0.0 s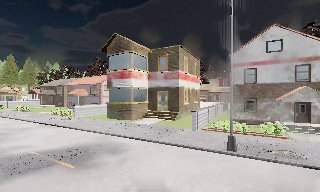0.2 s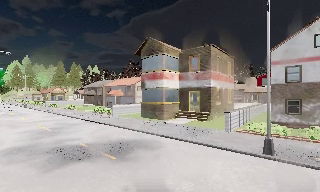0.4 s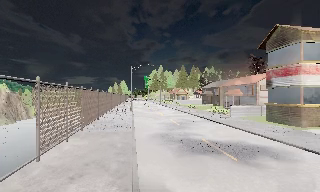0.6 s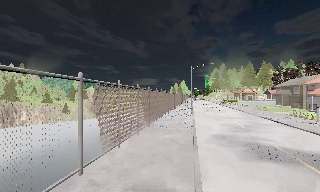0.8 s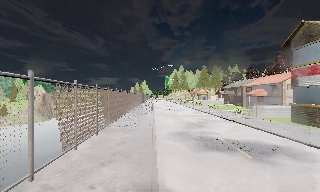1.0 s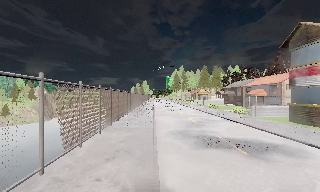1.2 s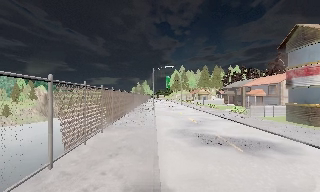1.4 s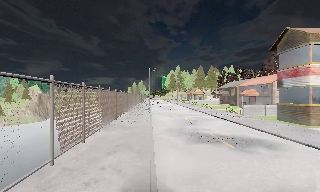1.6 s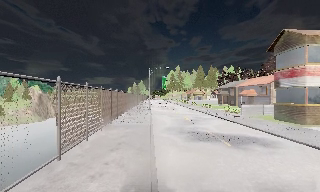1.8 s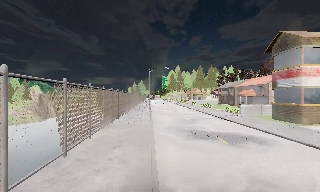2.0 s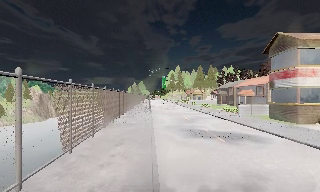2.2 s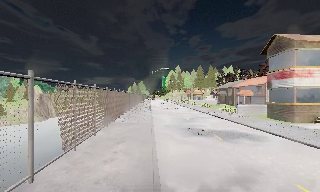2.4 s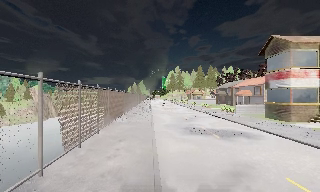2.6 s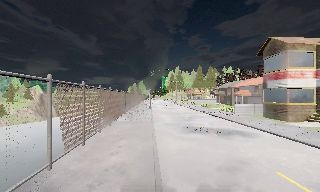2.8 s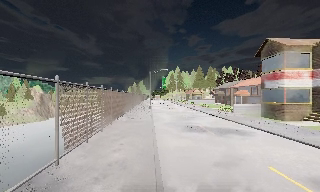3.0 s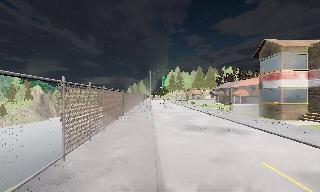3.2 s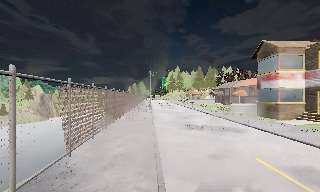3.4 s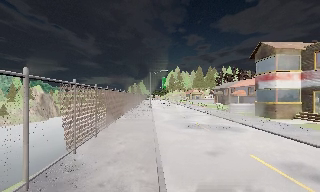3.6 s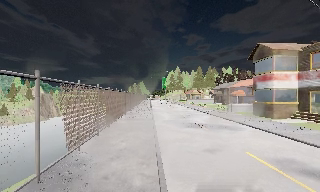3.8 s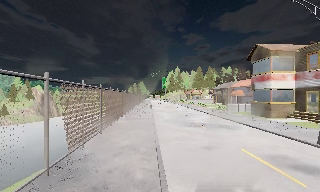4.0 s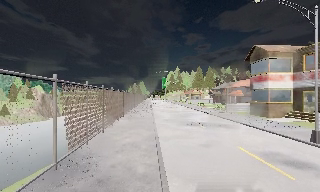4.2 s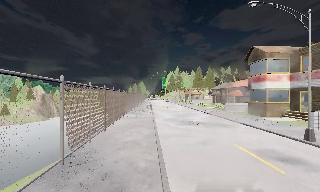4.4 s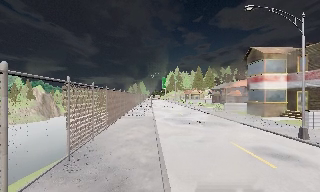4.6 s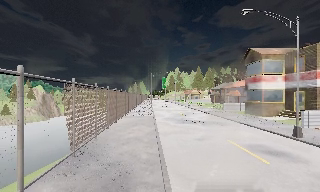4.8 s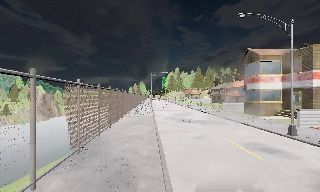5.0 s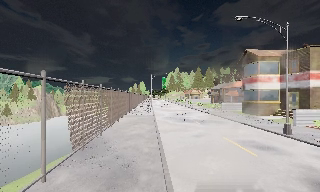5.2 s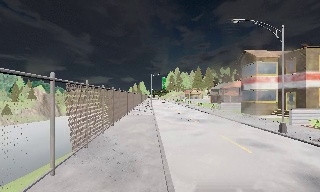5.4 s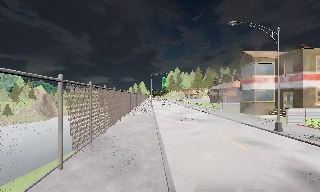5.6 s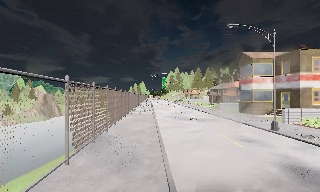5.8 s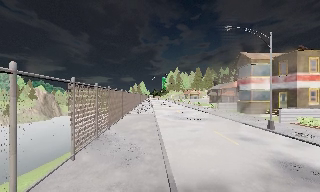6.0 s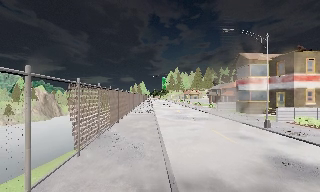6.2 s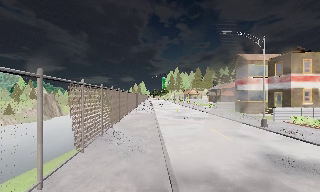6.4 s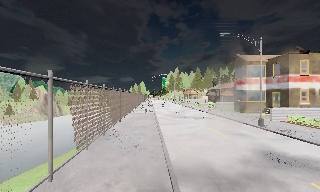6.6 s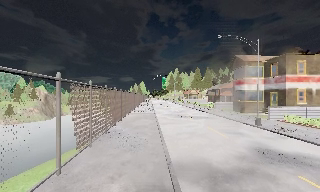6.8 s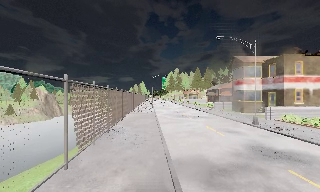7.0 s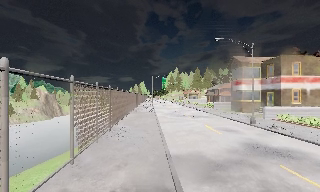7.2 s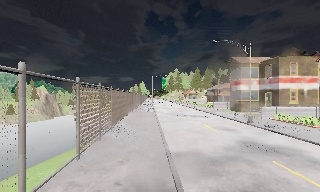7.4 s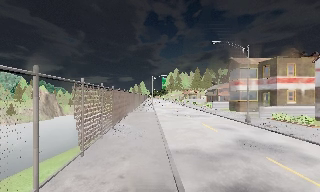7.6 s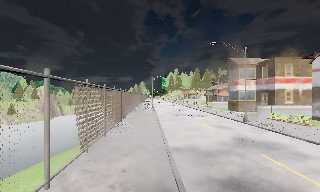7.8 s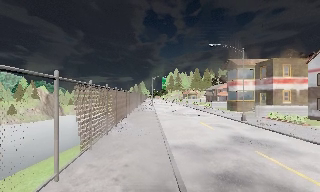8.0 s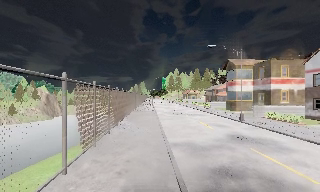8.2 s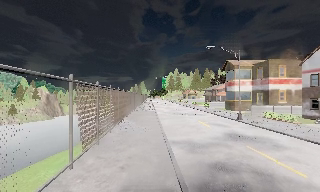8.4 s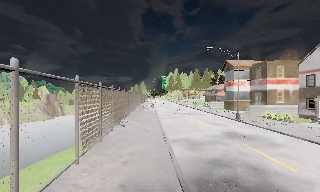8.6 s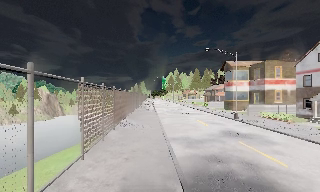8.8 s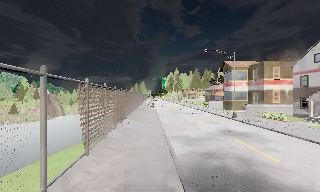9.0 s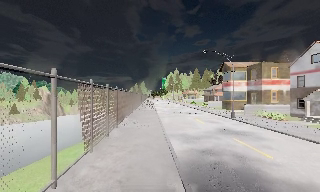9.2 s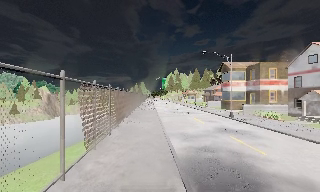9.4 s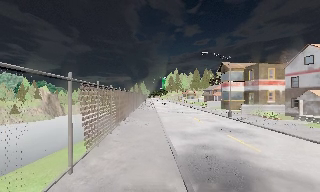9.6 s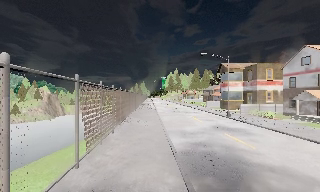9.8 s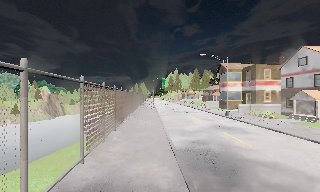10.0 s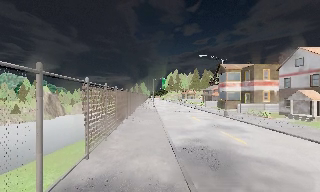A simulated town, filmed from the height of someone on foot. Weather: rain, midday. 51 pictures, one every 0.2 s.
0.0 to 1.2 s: The scene slides to the right, as the camera pans about 60 degrees to its left. It travels backward, about 2.5 m.
1.2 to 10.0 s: The camera travels backward, about 17 m, so what stands in front gets smaller.
The film runs backward here.
